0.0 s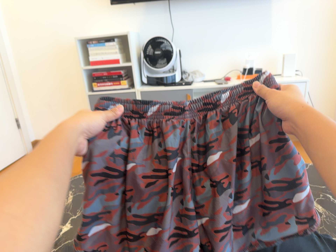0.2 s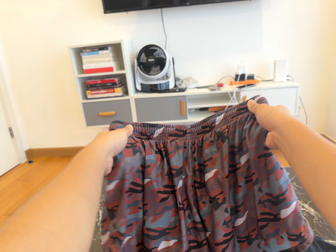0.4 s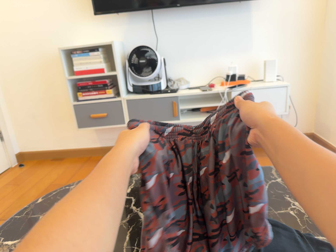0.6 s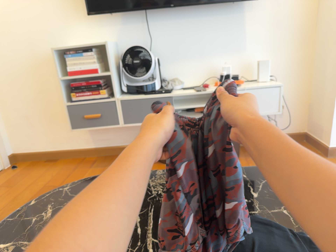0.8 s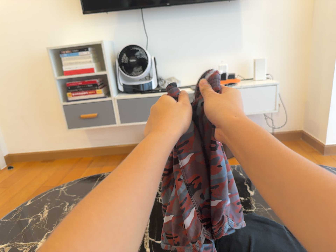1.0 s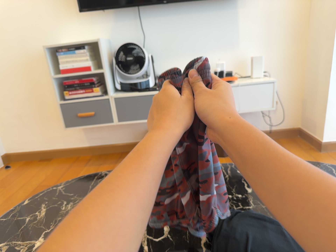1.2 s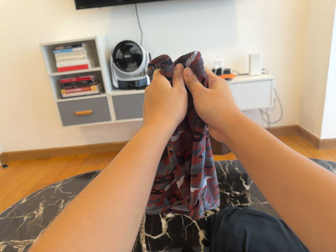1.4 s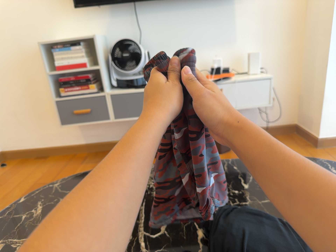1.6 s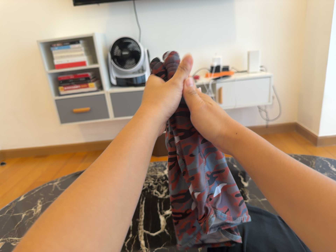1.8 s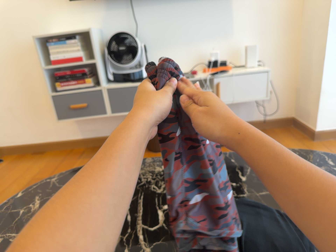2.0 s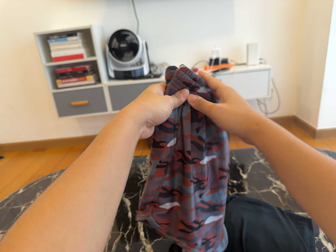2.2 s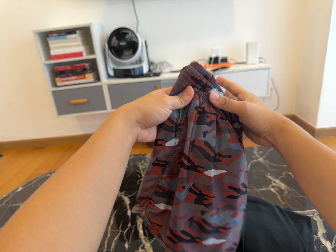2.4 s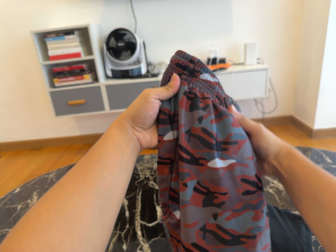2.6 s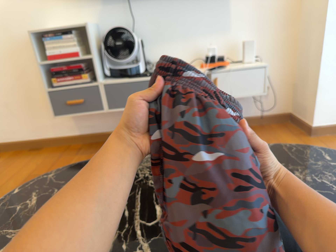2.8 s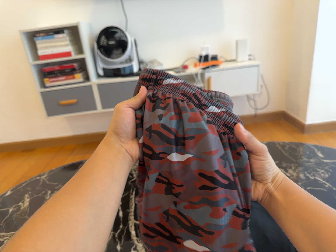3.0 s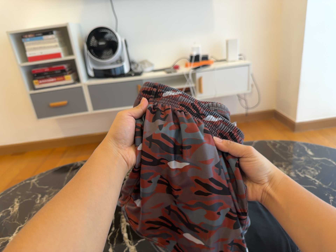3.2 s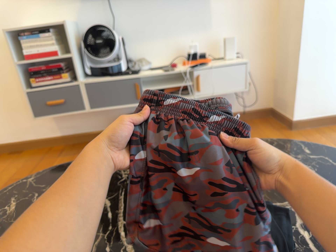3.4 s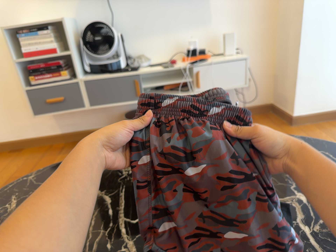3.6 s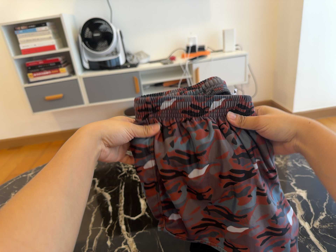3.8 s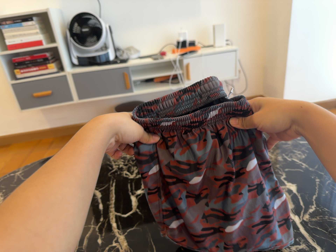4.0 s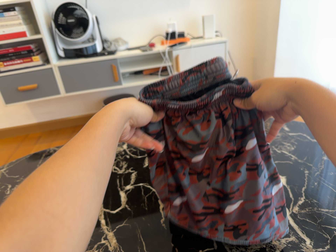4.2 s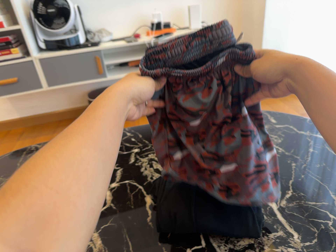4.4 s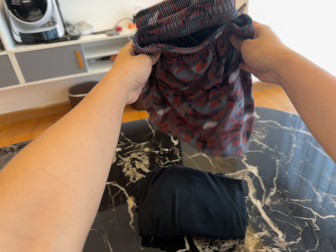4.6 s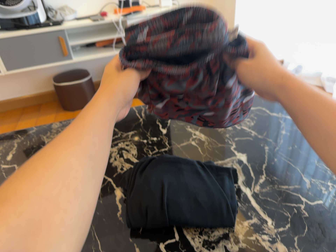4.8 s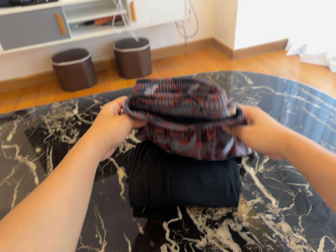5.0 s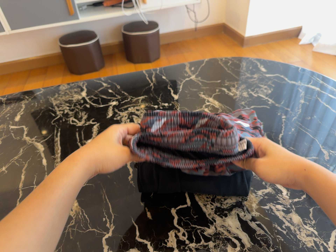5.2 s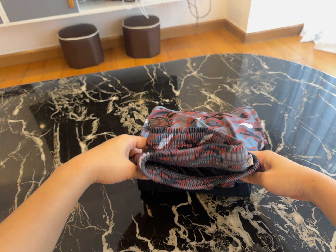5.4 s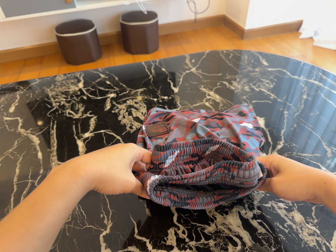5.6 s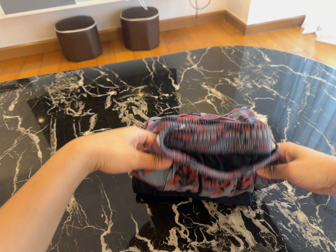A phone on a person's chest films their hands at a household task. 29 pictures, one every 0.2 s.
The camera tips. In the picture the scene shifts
upward.
The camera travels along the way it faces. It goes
forward.
0.0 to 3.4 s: The camera swings to its right by about 10 degrees, and the scene slides to the left.
3.4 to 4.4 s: The camera swings to its right by about 10 degrees, and the scene slides to the left. It travels forward, about 8 cm, so what stands in front looms larger.
4.4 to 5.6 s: The camera travels forward, about 7 cm, so what stands in front looms larger. Its aim tips toward the bottom of its view by about 15 degrees, and the scene shifts upward.
The film runs forward here.
